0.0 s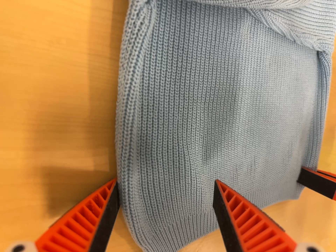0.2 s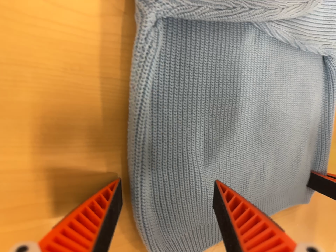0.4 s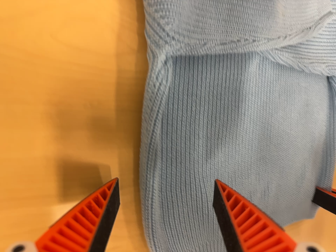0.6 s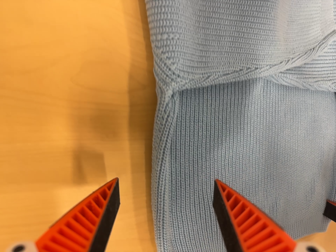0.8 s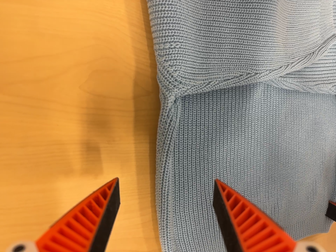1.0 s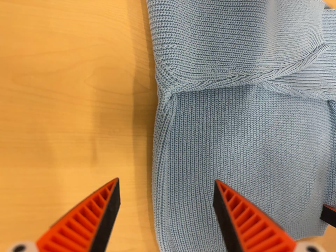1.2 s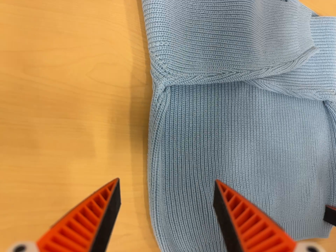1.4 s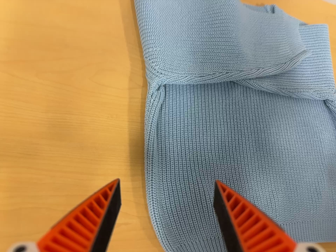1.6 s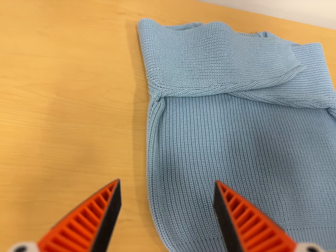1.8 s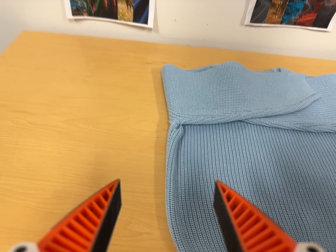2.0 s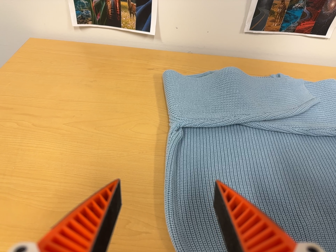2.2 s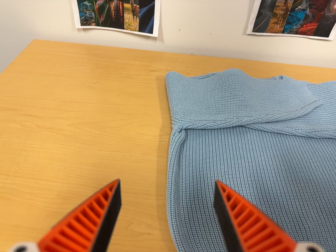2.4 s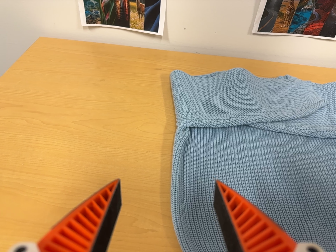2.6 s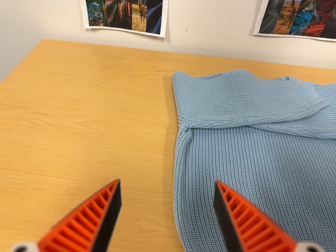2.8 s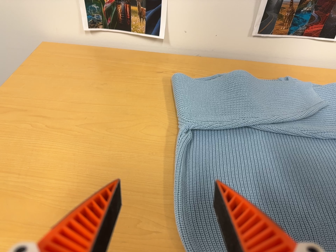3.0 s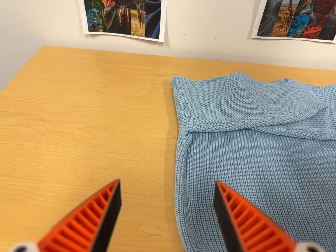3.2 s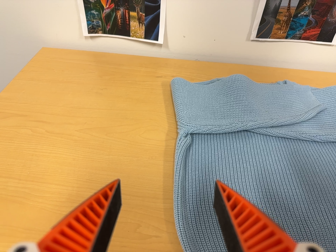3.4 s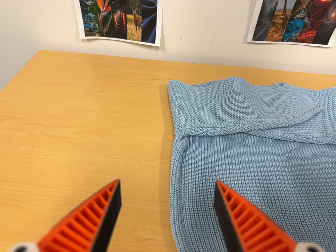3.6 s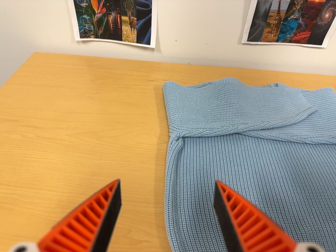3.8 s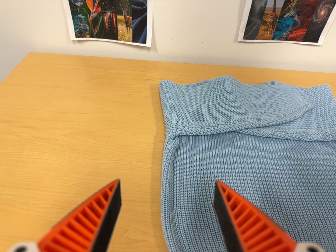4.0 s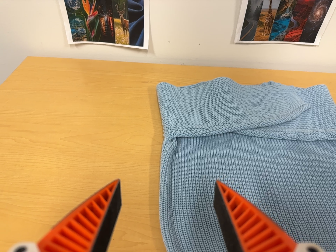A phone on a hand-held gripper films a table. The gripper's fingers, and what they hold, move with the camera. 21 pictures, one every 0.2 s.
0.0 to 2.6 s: The camera pans to its left by about 35 degrees. It travels backward, toward the bottom of its view and to its right, about 32 cm. Its aim tips toward the top of its view by about 50 degrees. It rolls about its line of sight by about 10 degrees, and the scene rotates counterclockwise.
2.6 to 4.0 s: The camera shifts only a little, or ends up much as it began.
The film runs backward here.
